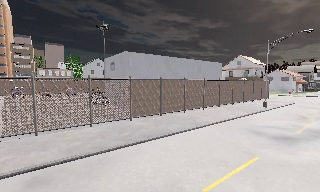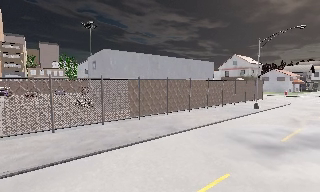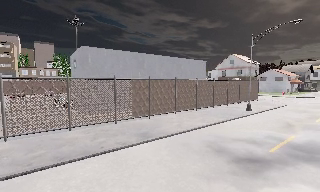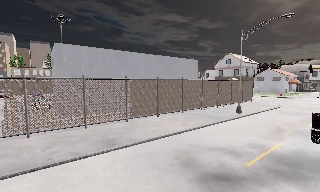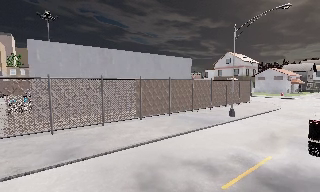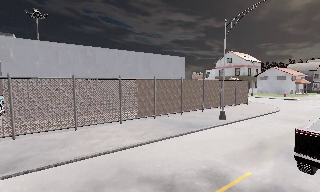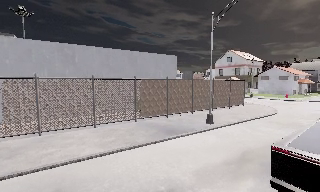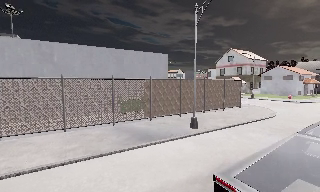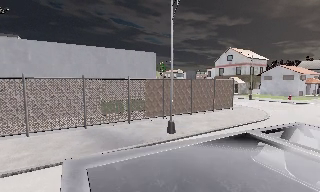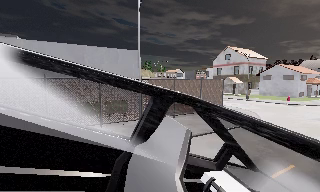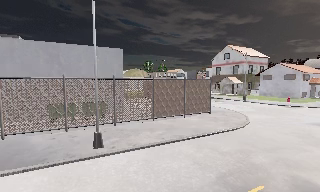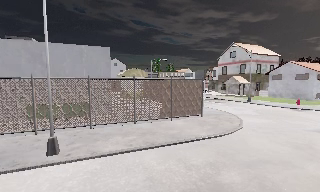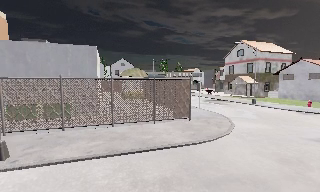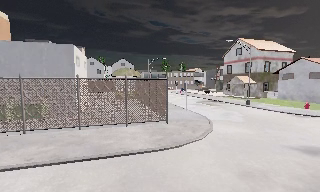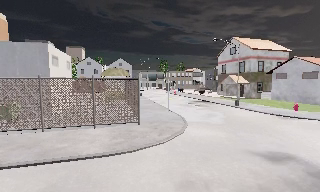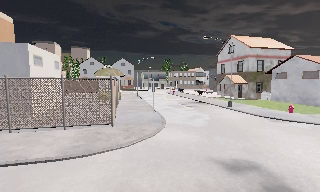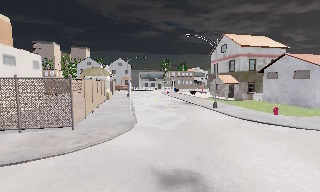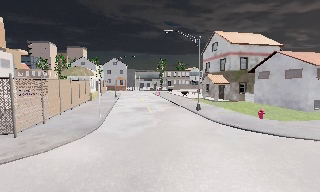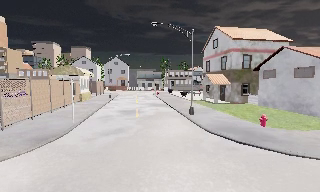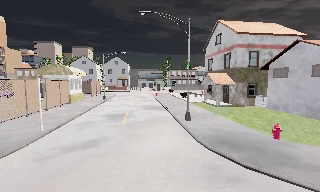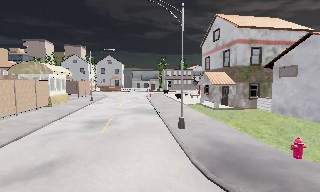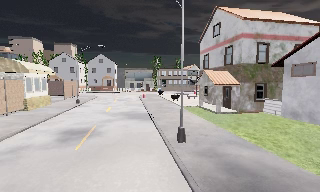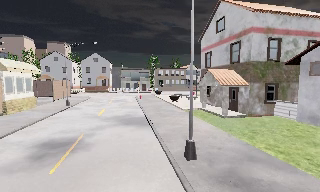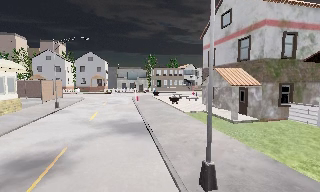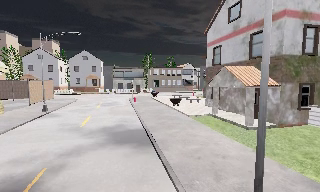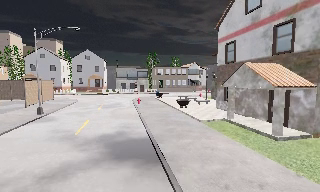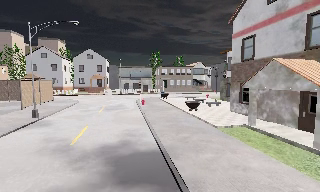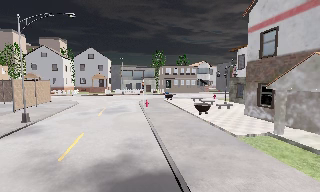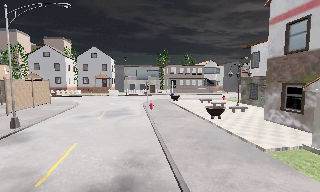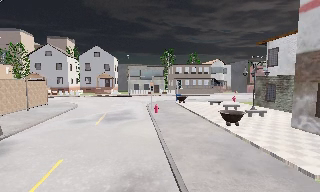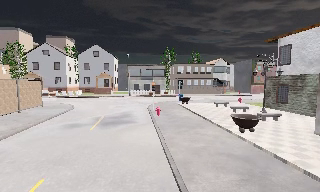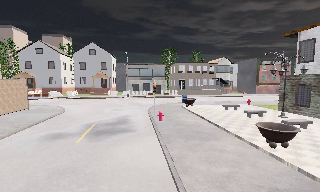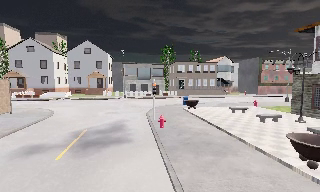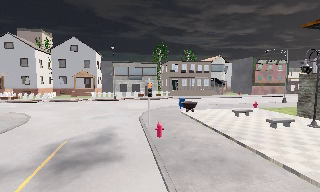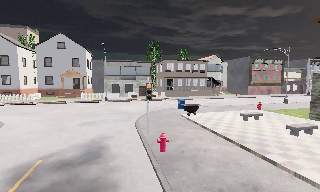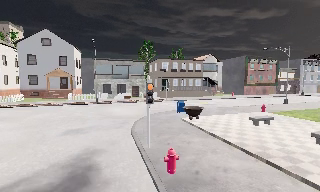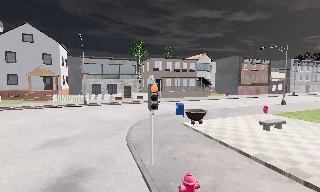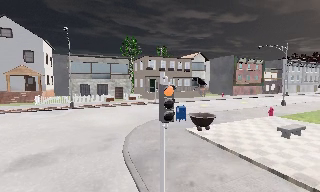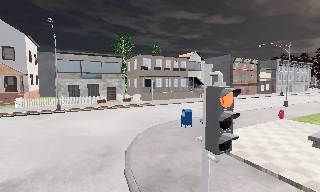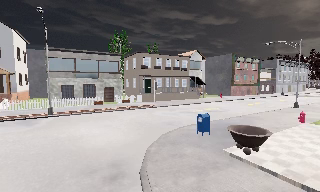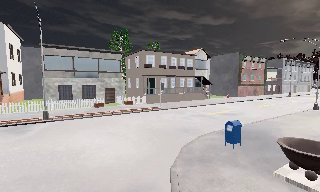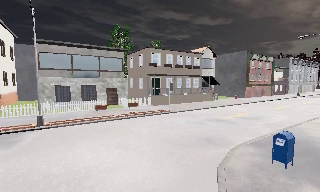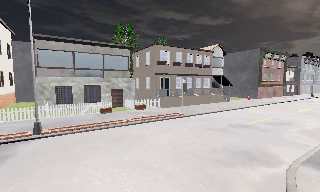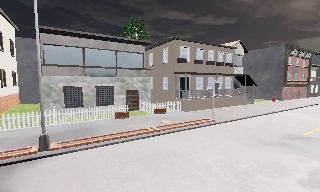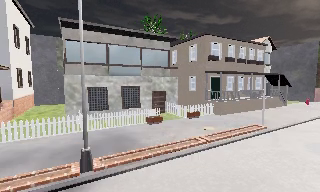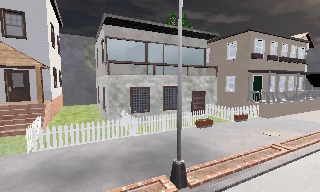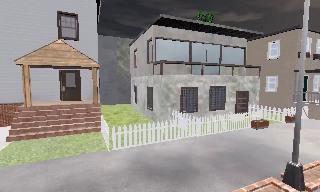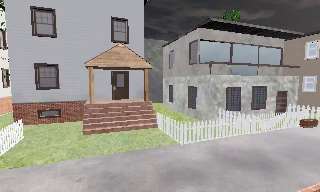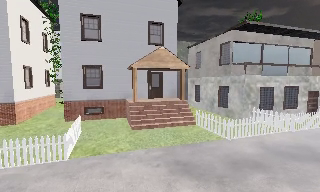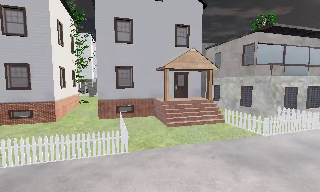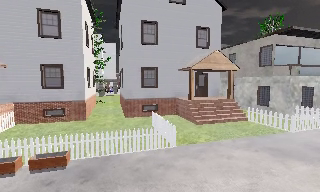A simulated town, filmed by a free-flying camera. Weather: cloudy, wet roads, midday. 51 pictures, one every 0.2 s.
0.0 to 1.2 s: The camera travels to its right and forward, about 12 m, so close, fixed things drift to the left.
1.2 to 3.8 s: The camera pans to its left, which is counterclockwise from overhead, by about 25 degrees. It travels to its right and forward, about 30 m, so close, fixed things drift to the left.
3.8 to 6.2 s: The camera travels forward, about 20 m, so what stands in front looms larger.
6.2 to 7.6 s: The camera pans to its right, which is clockwise from overhead, by about 20 degrees. It travels forward, about 12 m, so what stands in front looms larger.
7.6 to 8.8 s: The camera travels forward and to its left, about 13 m, so what stands in front looms larger.
8.8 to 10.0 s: The camera swings to its left by about 10 degrees, and the scene slides to the right. It travels to its left, about 15 m, so close, fixed things drift to the right.
The film runs forward here.
